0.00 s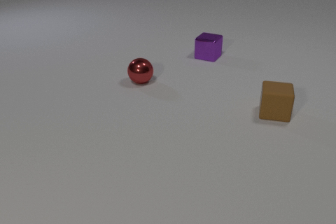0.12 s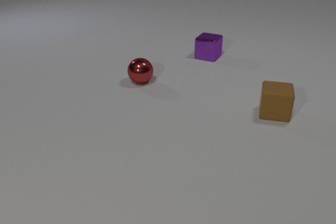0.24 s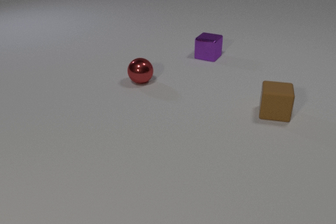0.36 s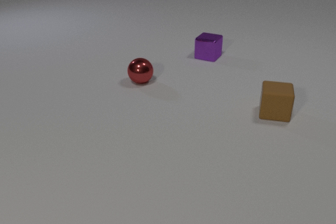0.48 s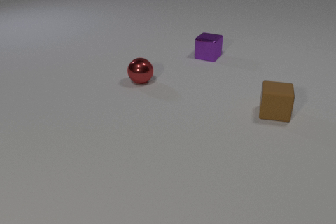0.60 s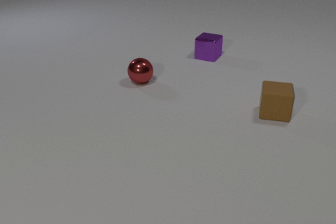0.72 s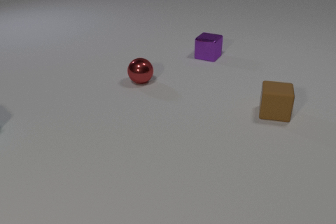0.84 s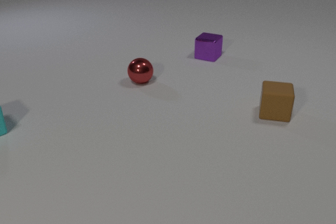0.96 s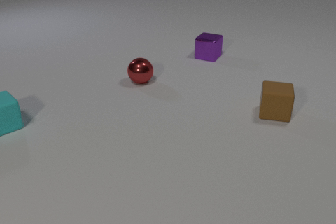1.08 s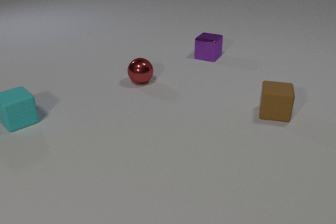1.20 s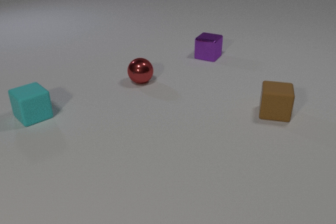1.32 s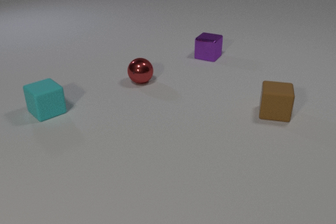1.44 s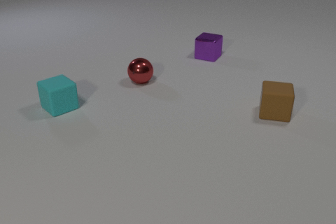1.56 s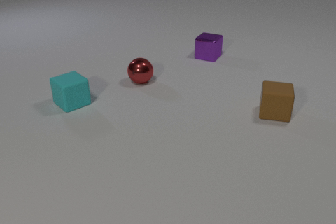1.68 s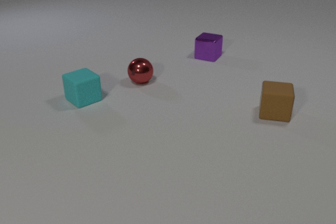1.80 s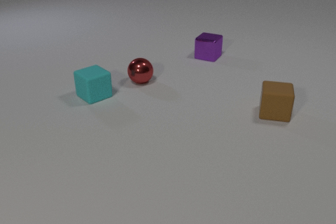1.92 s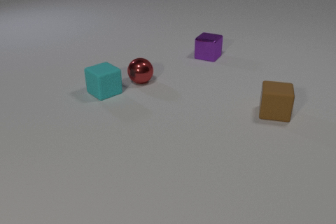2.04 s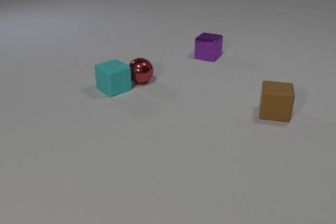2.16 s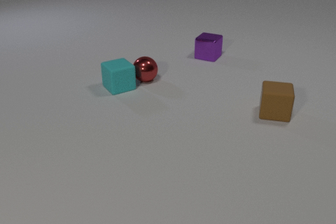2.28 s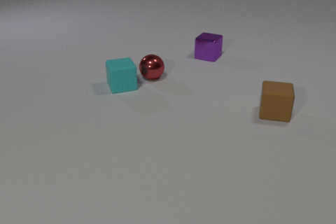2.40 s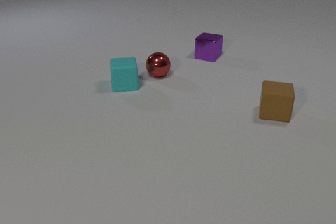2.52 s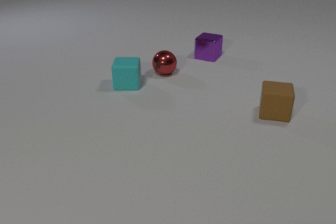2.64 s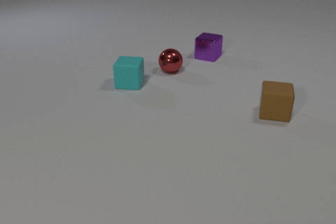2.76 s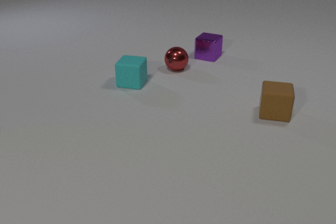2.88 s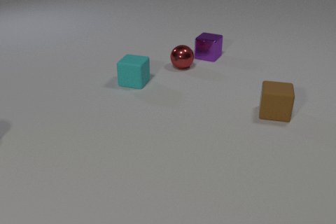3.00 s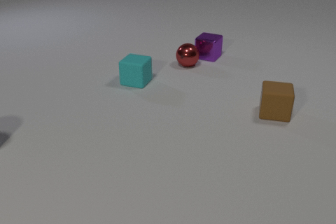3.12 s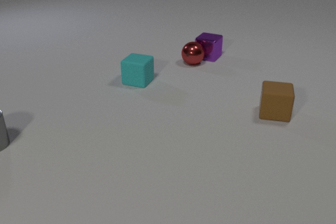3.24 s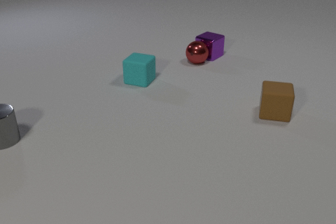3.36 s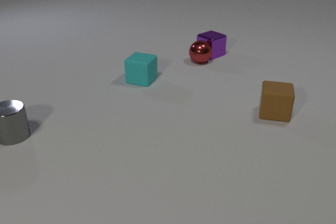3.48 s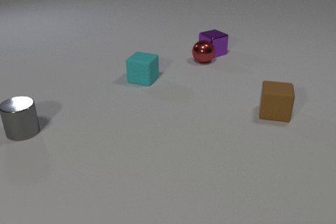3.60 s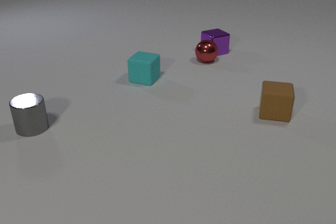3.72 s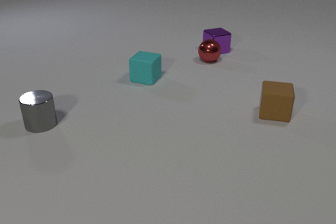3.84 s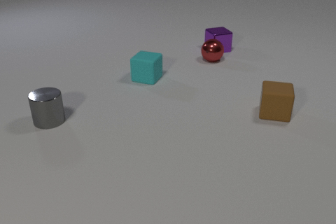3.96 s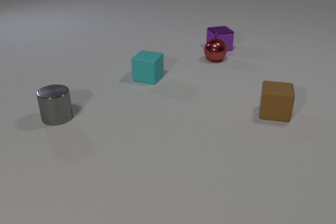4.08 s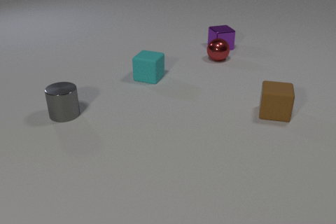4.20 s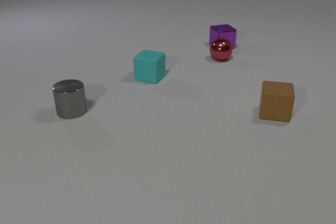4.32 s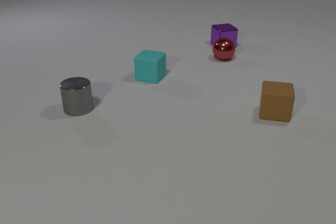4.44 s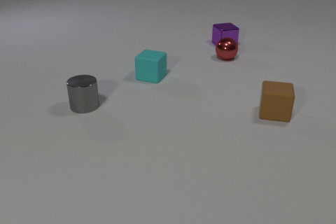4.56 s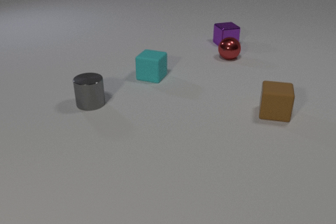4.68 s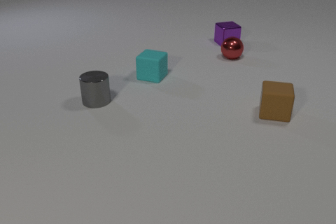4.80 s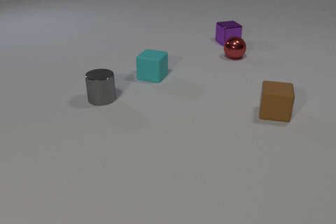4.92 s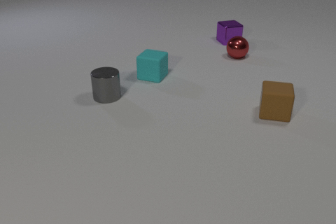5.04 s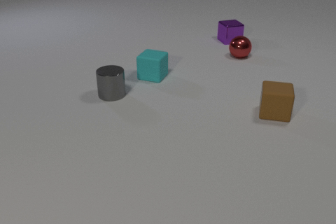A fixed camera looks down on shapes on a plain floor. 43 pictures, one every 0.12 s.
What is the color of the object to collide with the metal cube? red.
Are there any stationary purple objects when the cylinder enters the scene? yes.
Are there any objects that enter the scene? yes.
0.00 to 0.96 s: The cyan rubber cube comes in at the left edge, slides to the right.
0.96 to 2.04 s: The cyan rubber cube slides to the right and away from the camera.
2.04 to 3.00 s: The cyan rubber cube slides to the right and away from the camera, spins so that its near face slides to the left, clockwise seen from above. The red metal sphere rolls to the right and away from the camera. The cyan rubber cube and the red metal sphere collide.
3.00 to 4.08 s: The cyan rubber cube slides to the right and away from the camera. The red metal sphere rolls to the right and away from the camera. The gray metal cylinder comes in at the left edge, slides to the right and away from the camera. The purple metal cube slides away from the camera and to the right, spins clockwise seen from above by about 45 degrees, its near face sliding to the left. The red metal sphere and the purple metal cube collide.
4.08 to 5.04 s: The red metal sphere rolls to the right and away from the camera. The gray metal cylinder slides to the right and away from the camera. The purple metal cube slides away from the camera and to the right.
